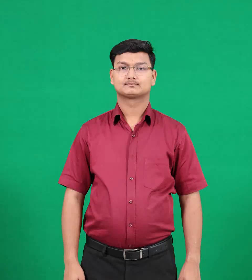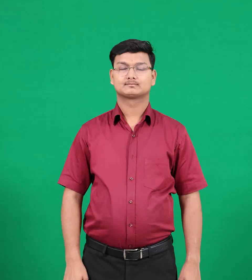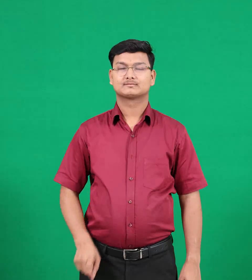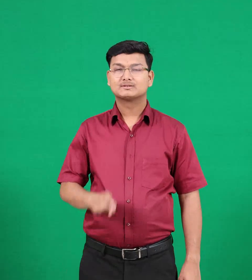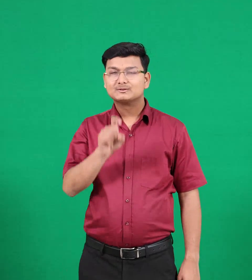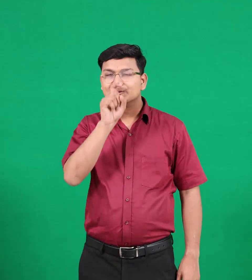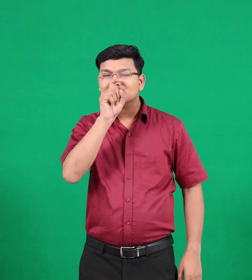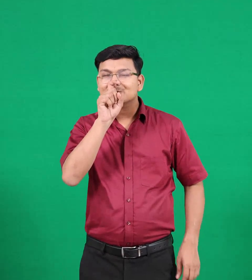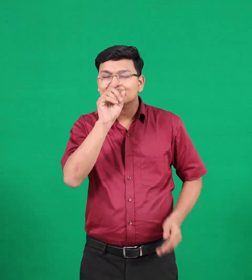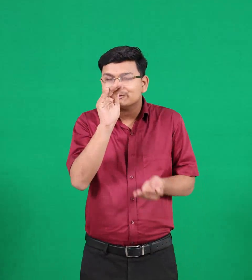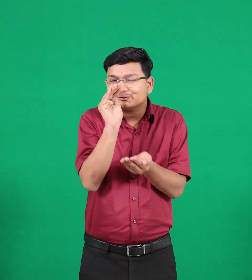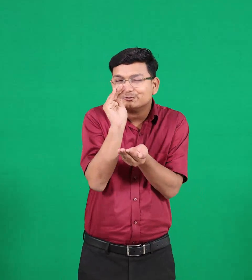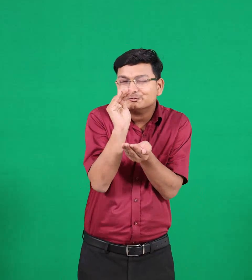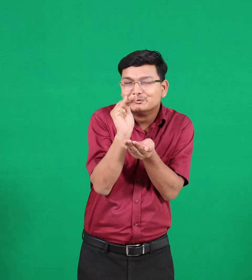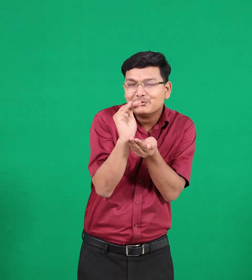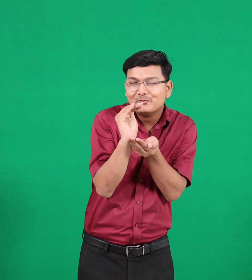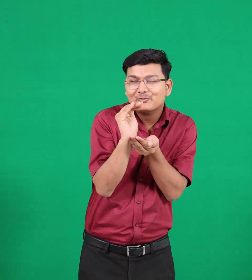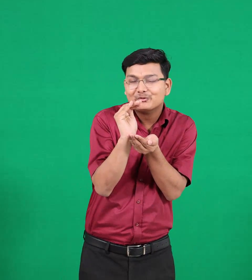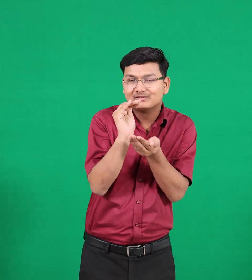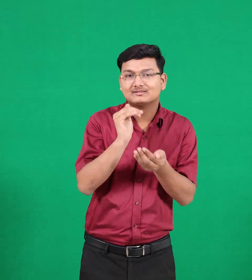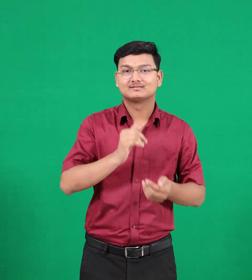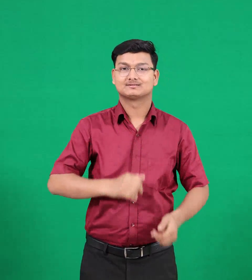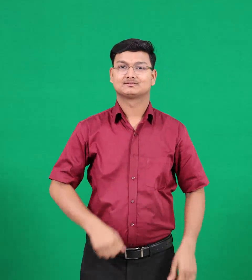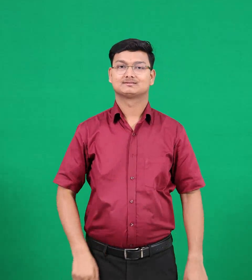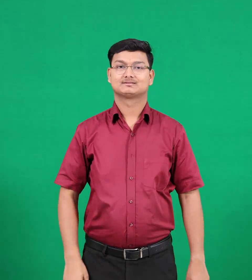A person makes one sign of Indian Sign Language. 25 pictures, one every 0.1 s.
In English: chicks
